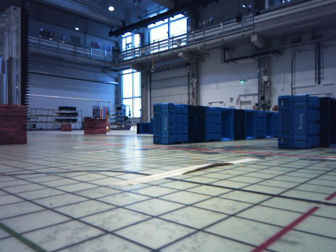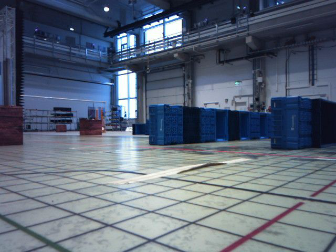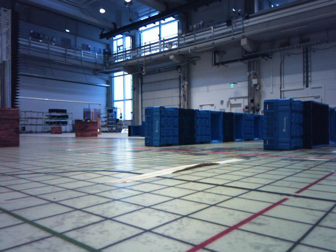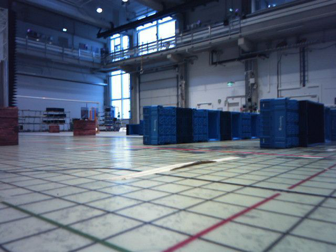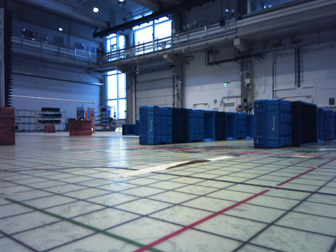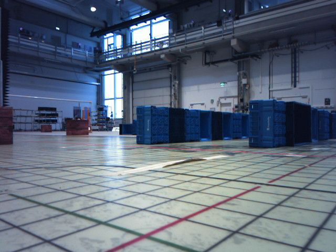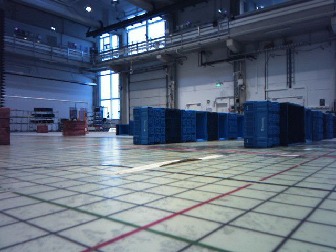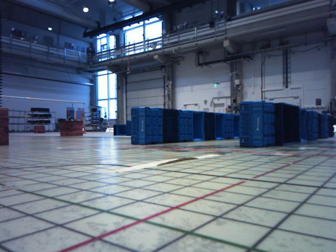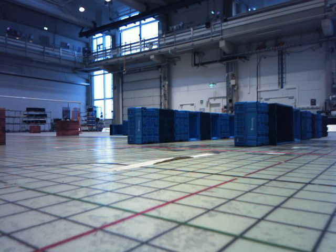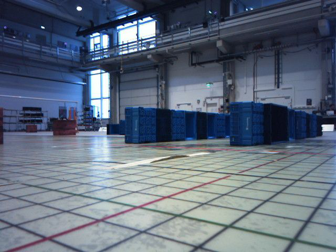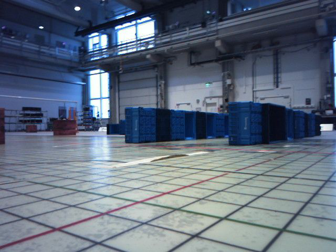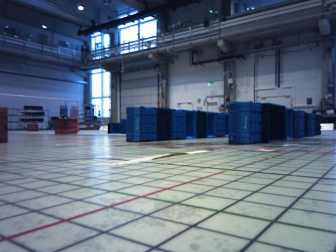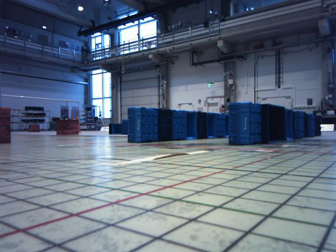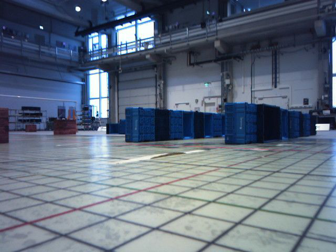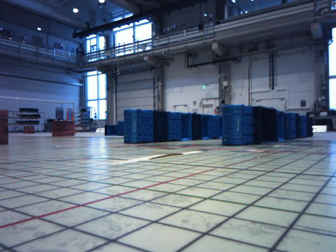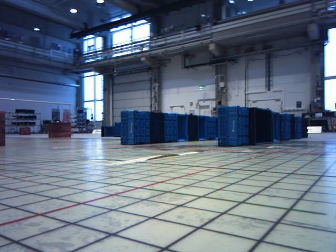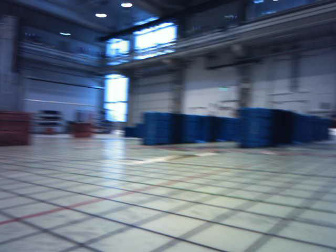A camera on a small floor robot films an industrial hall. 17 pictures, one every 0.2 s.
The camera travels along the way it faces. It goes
backward.
0.0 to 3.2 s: The camera travels backward, about 0.6 m, so what stands in front gets smaller.
The film runs backward here.
